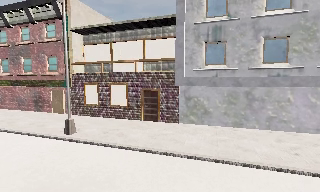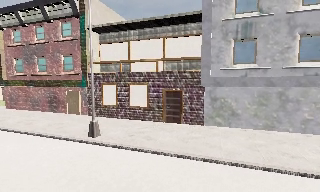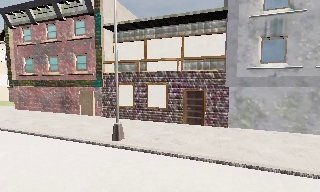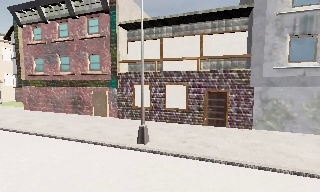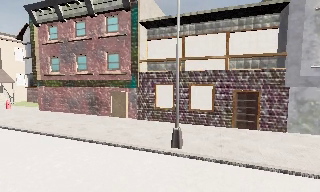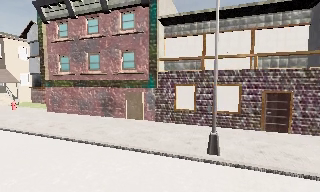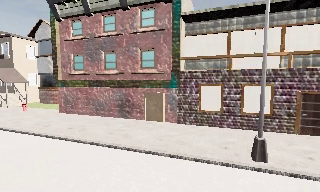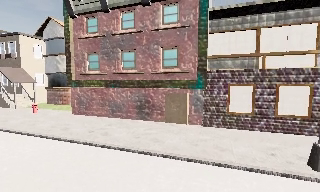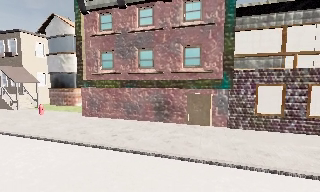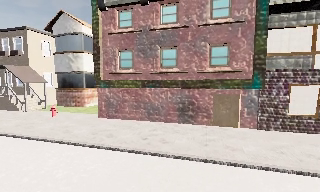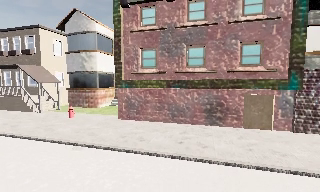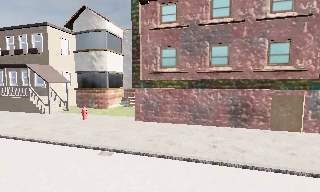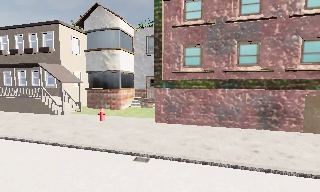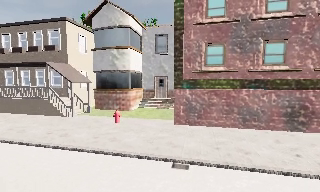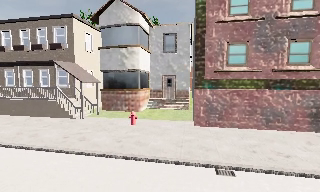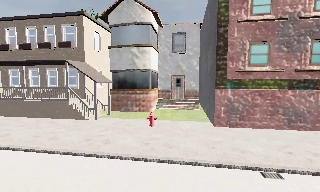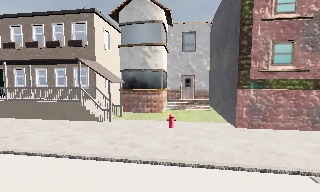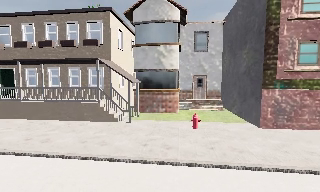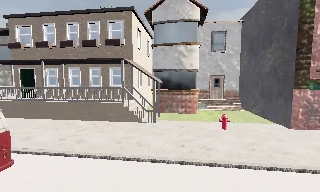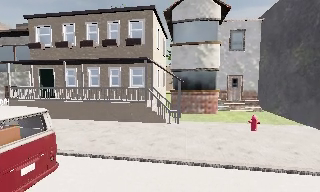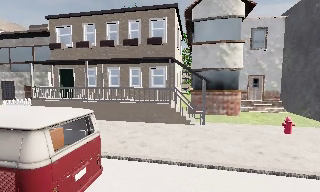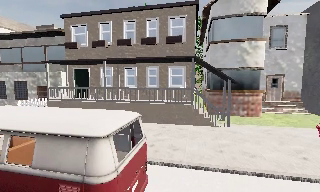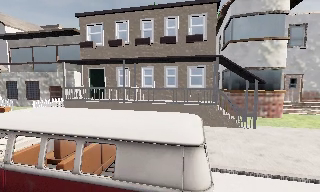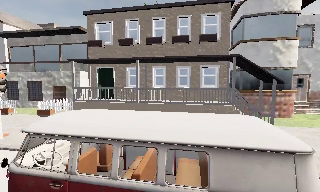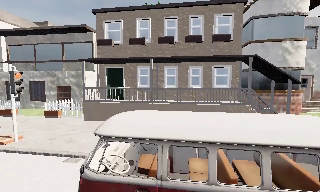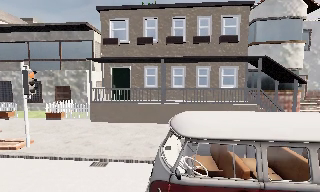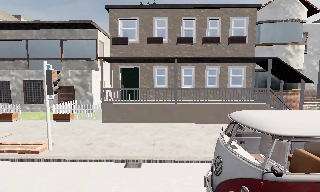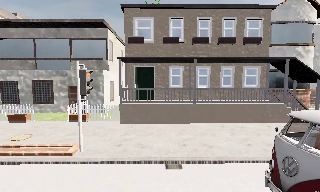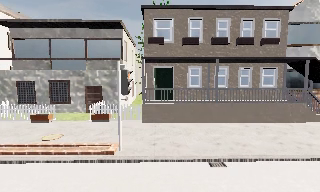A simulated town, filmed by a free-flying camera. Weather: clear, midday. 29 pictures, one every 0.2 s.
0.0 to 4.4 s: The camera travels to its left, about 30 m, so close, fixed things drift to the right.
4.4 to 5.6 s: The camera pans to its right, which is clockwise from overhead, by about 15 degrees. It travels to its left, about 8 m, so close, fixed things drift to the right.
The film runs backward here.
